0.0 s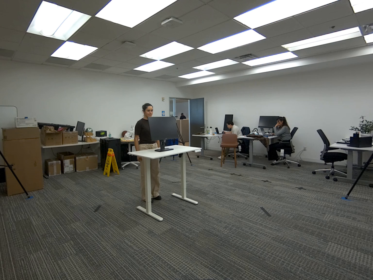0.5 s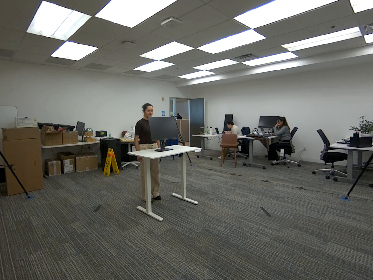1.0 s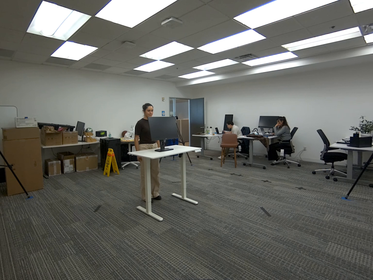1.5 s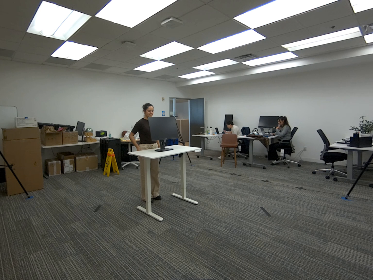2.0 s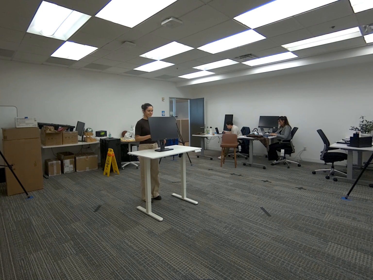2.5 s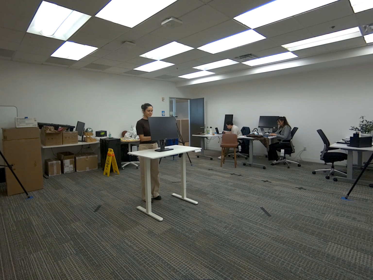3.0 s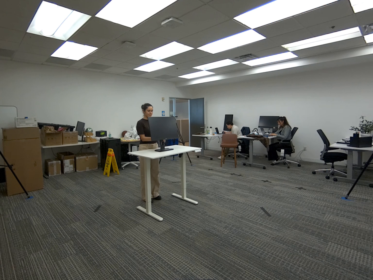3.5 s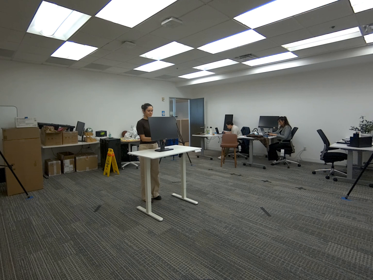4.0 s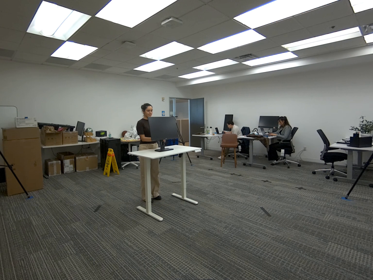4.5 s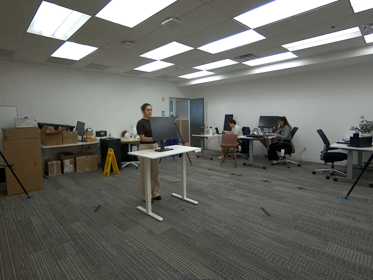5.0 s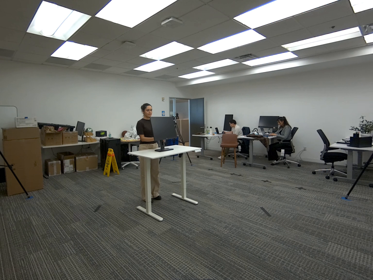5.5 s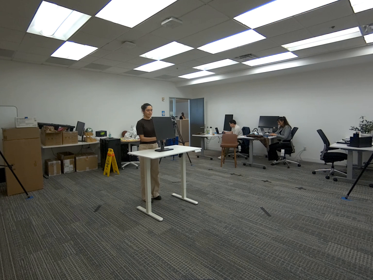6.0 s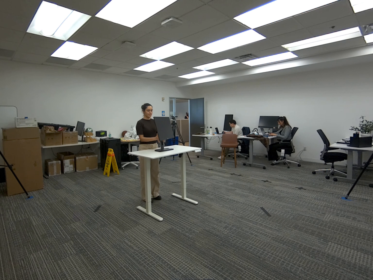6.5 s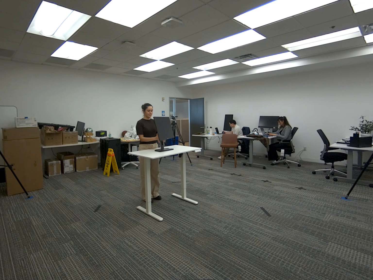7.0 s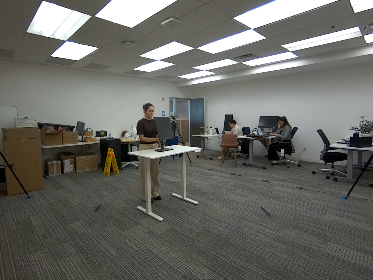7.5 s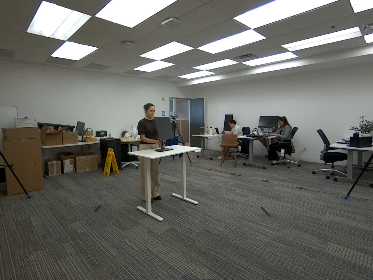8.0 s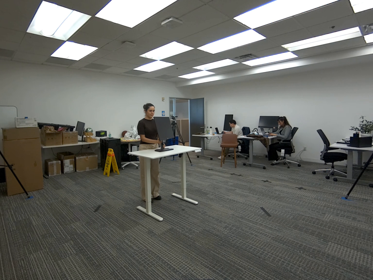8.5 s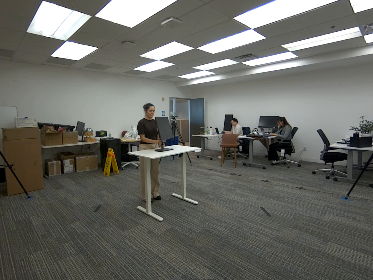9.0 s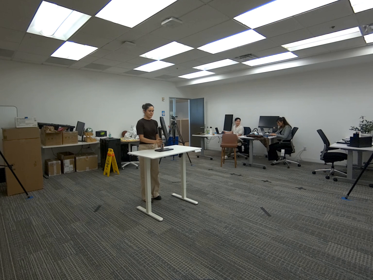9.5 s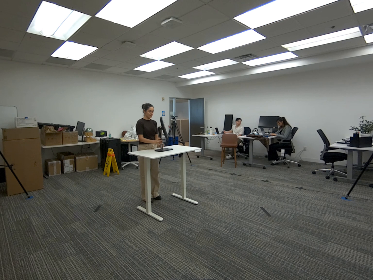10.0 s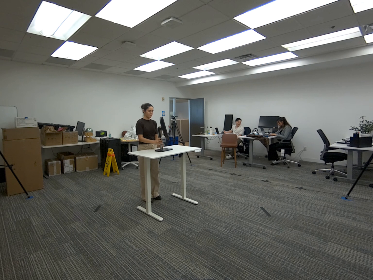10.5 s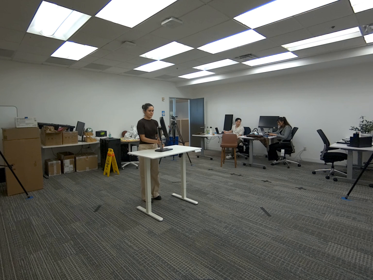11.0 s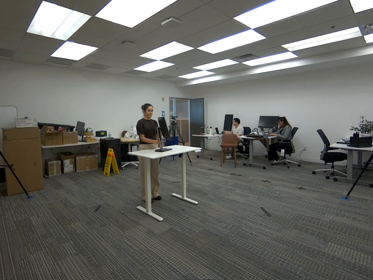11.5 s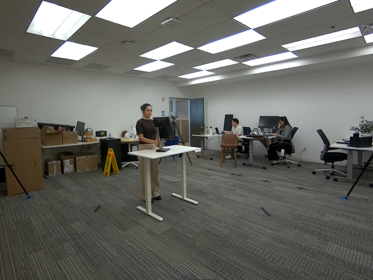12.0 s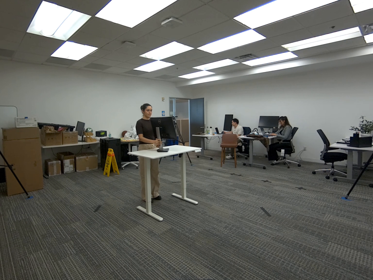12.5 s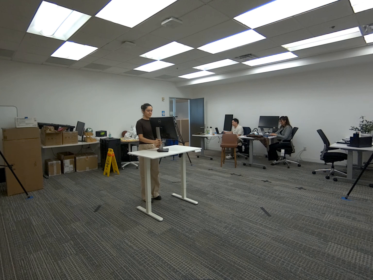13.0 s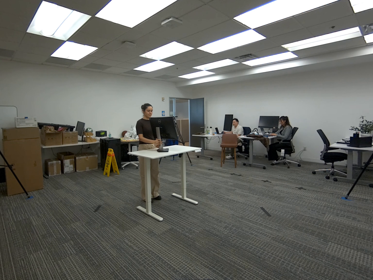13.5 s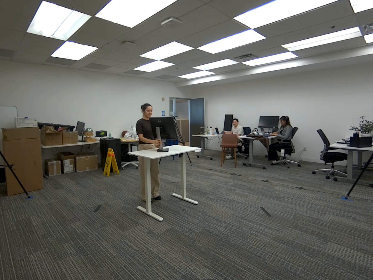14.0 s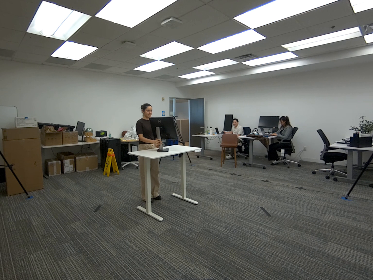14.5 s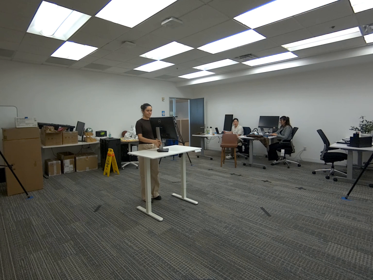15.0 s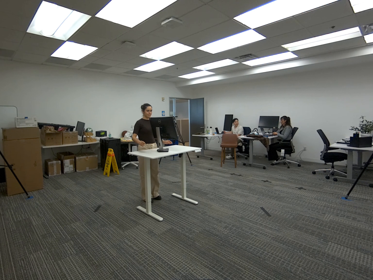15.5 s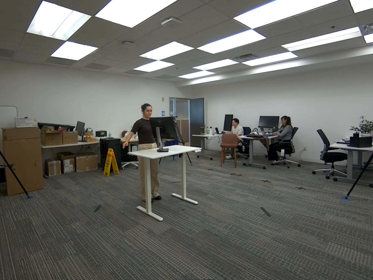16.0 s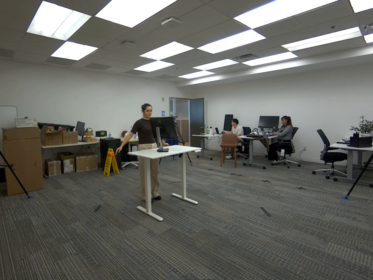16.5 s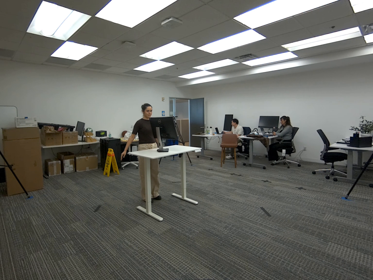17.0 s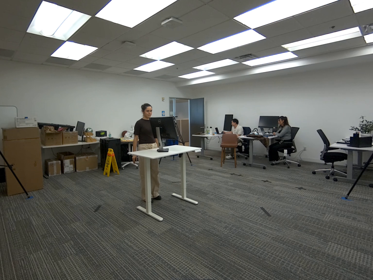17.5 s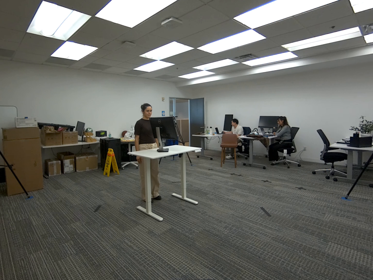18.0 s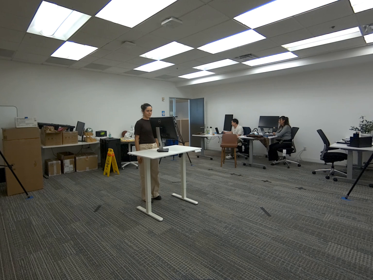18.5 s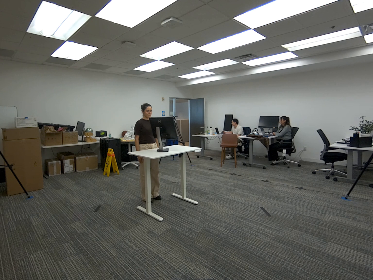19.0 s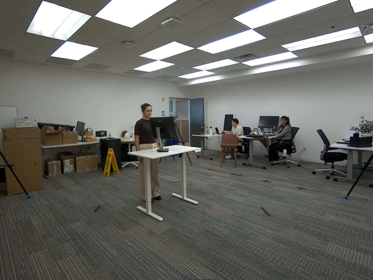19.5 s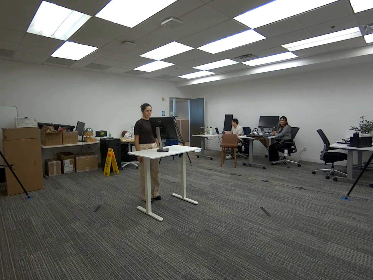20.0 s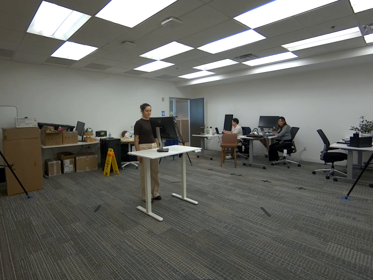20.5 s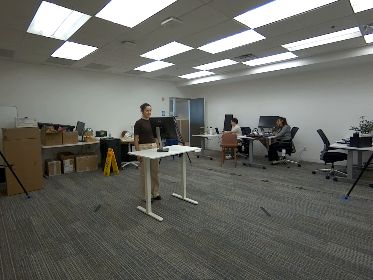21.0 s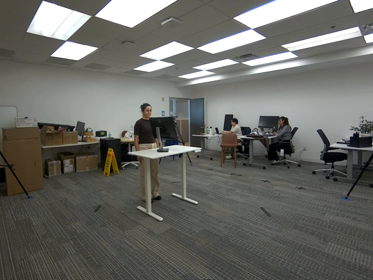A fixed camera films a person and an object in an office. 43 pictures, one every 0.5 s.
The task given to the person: Walk to the monitor and rotate the monitor 180°.
